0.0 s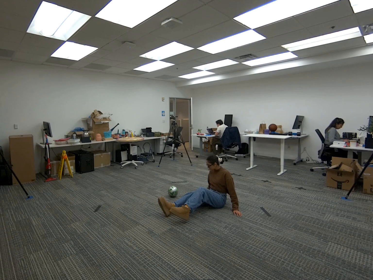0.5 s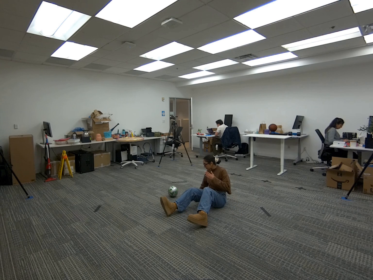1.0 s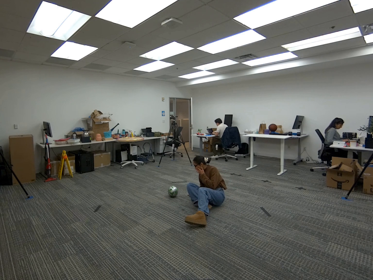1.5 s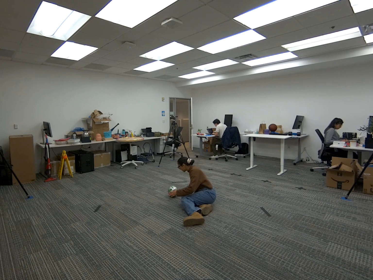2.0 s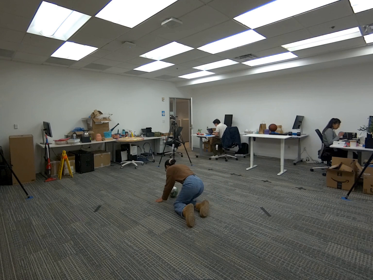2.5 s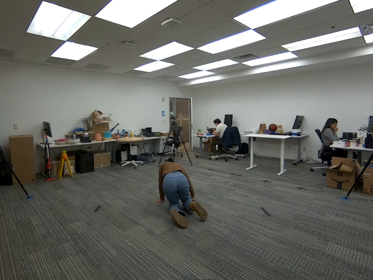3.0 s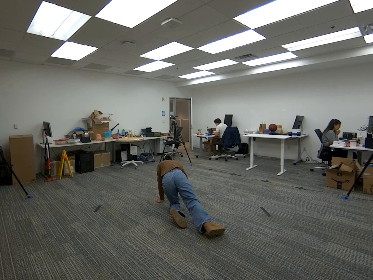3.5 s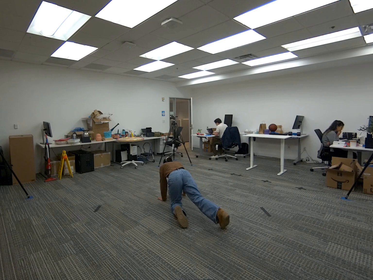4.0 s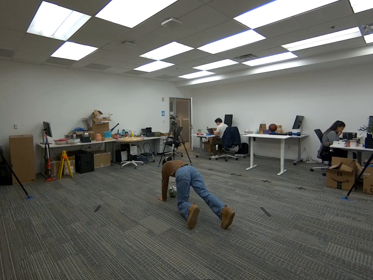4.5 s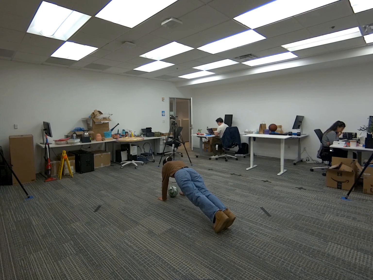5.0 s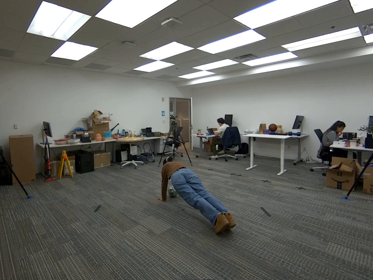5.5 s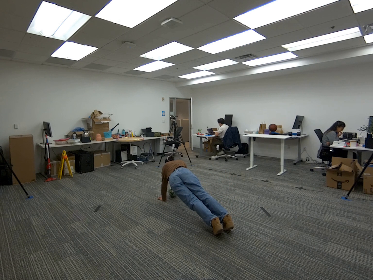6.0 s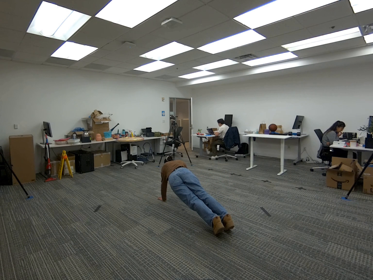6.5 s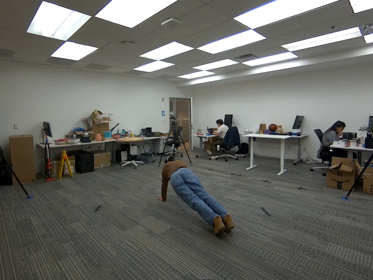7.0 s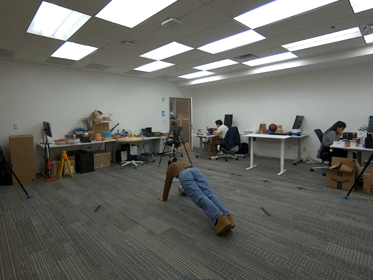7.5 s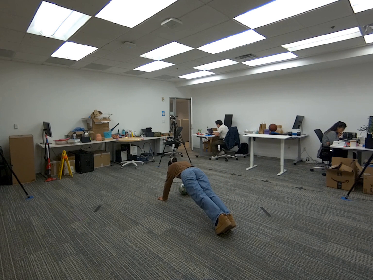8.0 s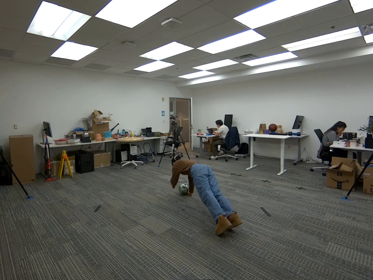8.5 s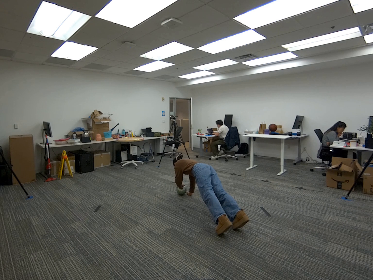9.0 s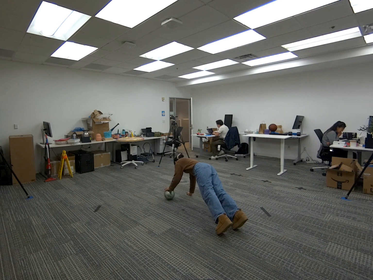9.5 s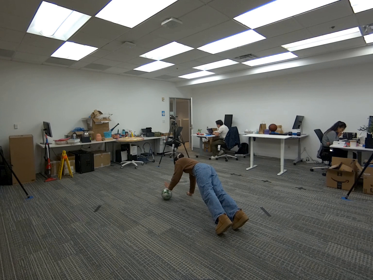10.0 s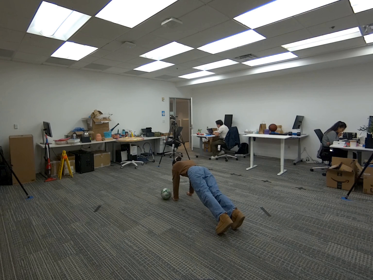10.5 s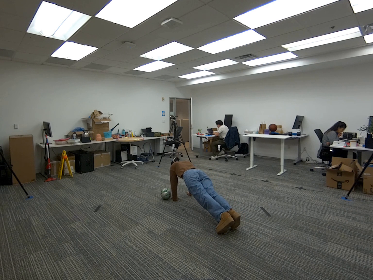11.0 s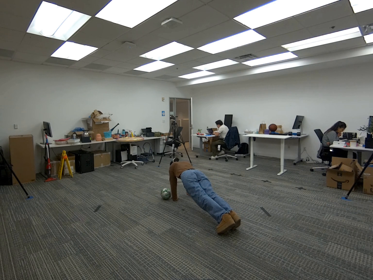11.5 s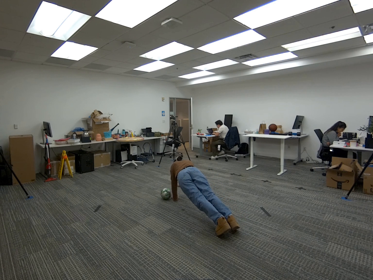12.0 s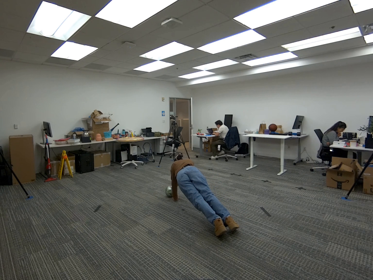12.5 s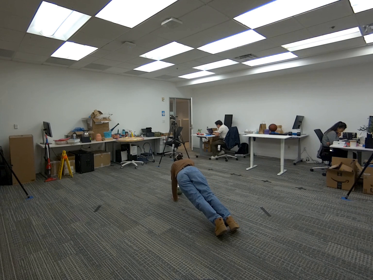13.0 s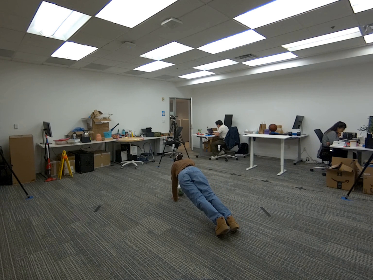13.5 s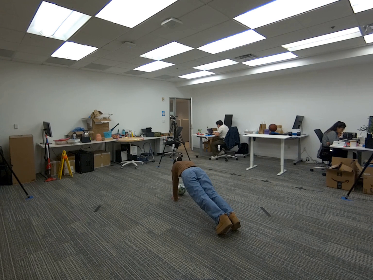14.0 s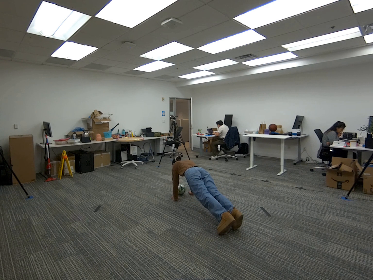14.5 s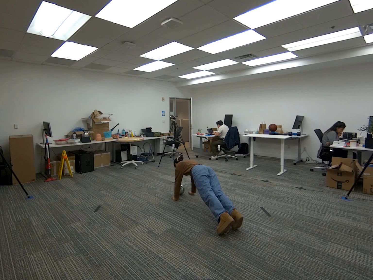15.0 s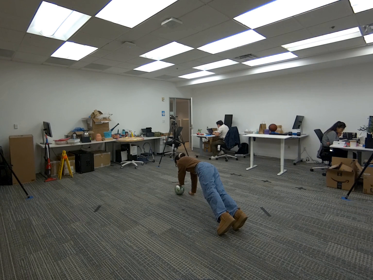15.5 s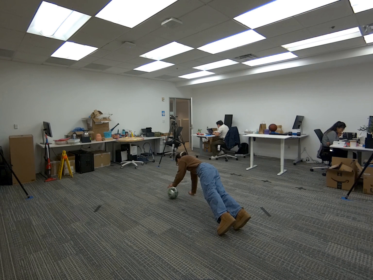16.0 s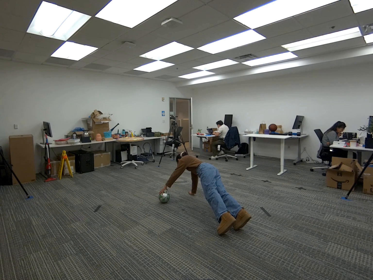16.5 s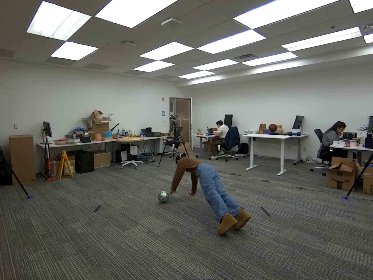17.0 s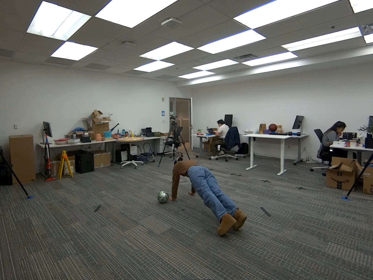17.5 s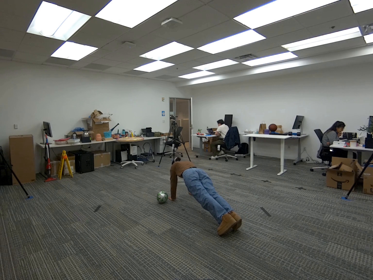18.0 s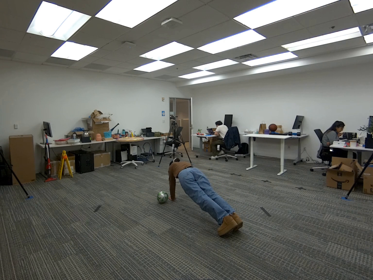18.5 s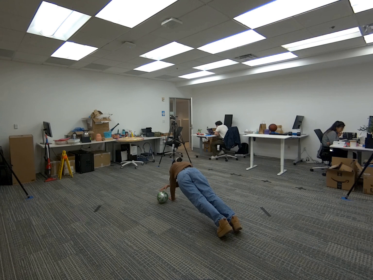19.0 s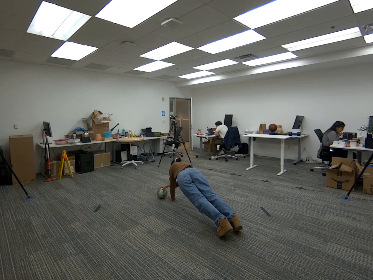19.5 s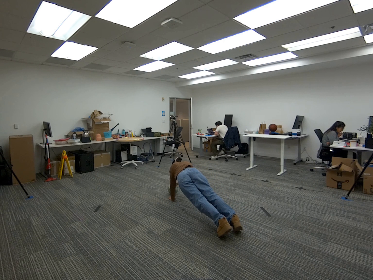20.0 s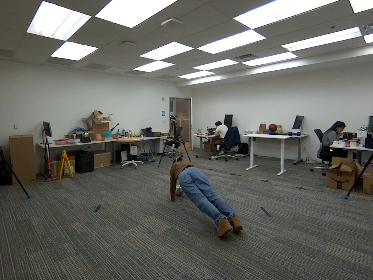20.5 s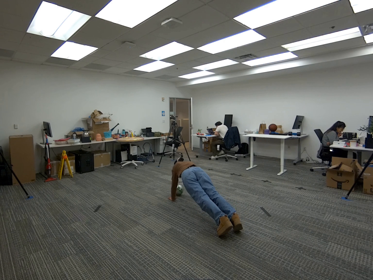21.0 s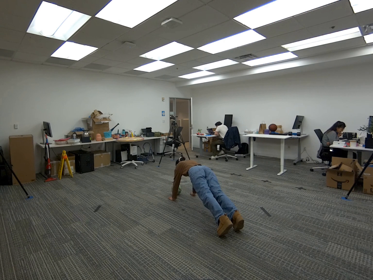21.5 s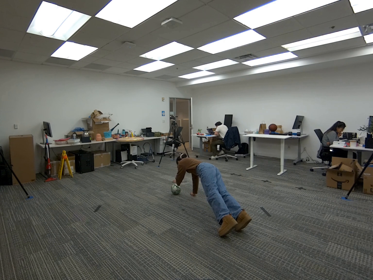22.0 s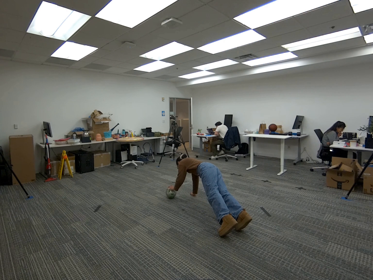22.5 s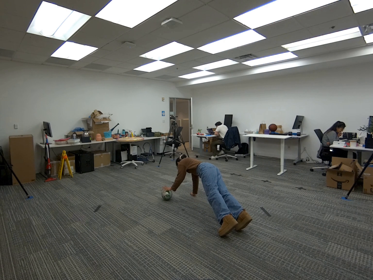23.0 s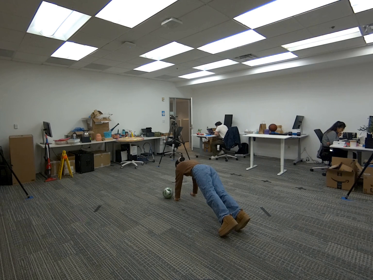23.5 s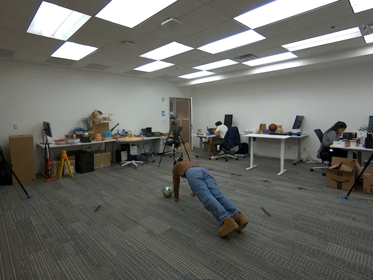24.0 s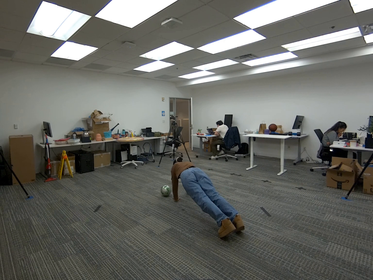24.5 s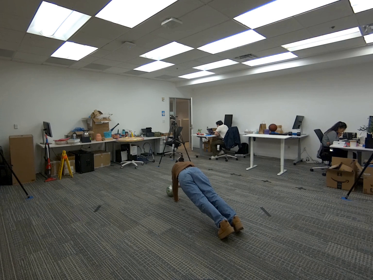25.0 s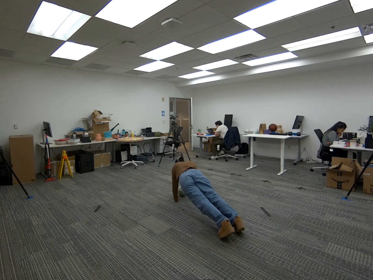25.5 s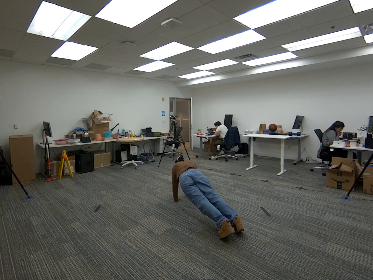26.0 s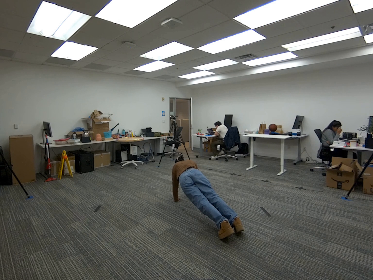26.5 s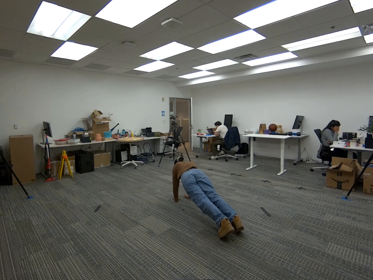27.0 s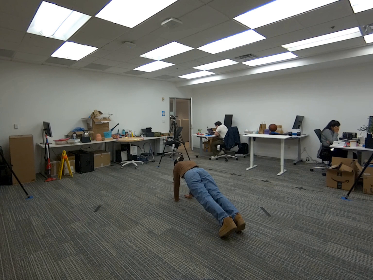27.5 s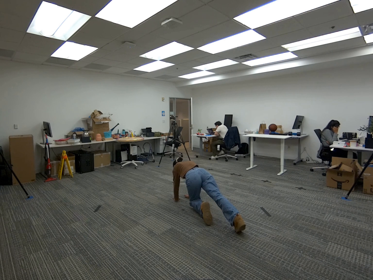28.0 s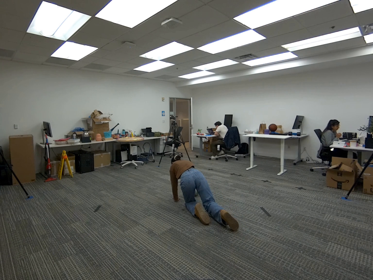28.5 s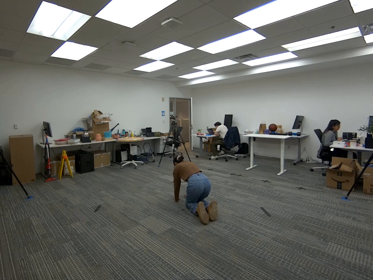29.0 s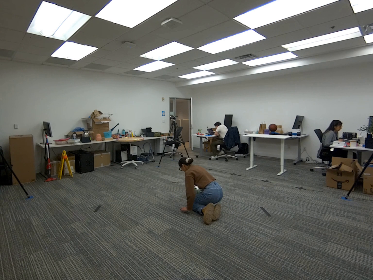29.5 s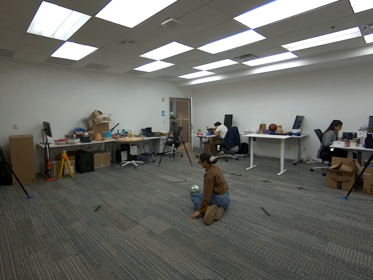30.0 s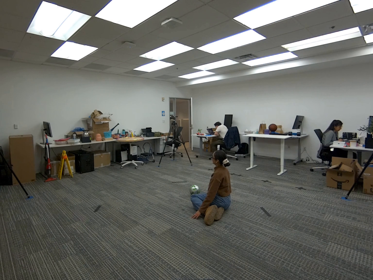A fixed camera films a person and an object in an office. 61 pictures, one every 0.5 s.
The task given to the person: Get into a plank position and grasp the soccer ball with one hand and pass it to the other hand. Interchange about 5 times while keeping the plank position.
